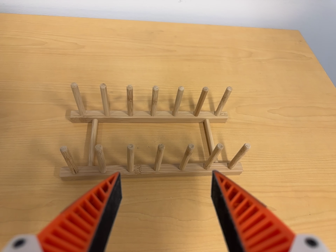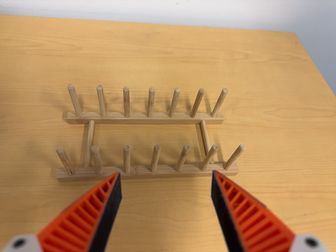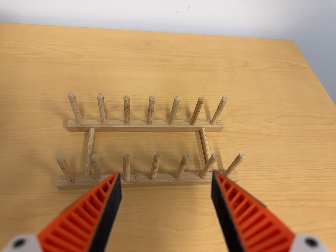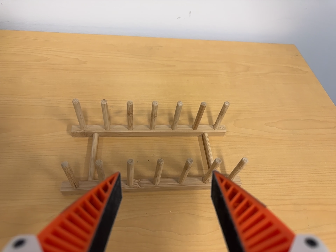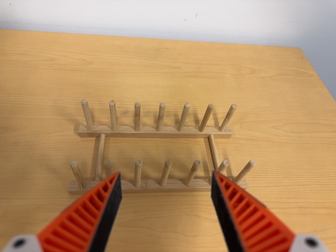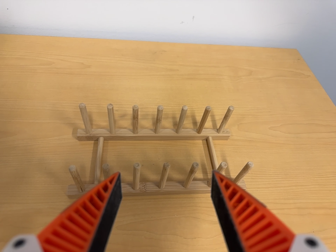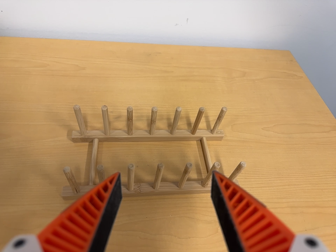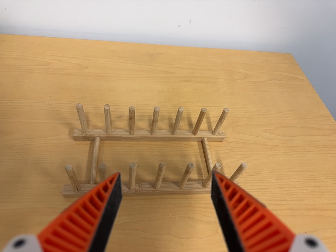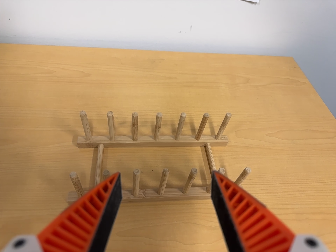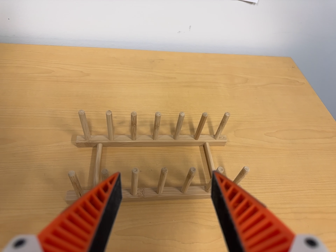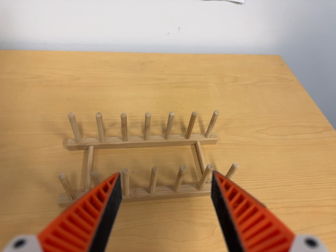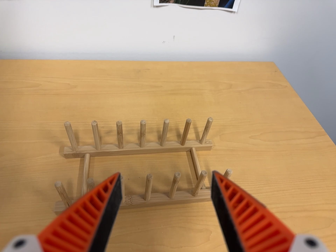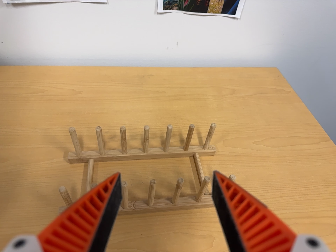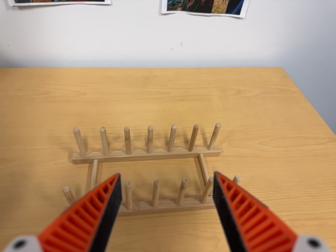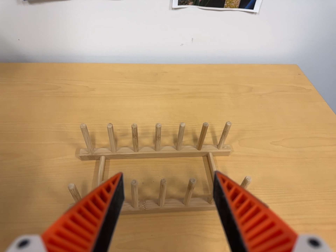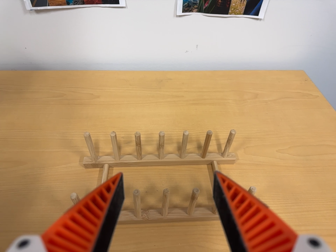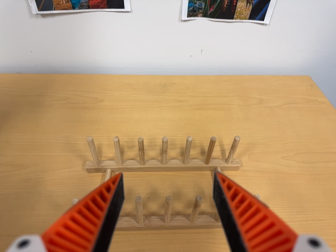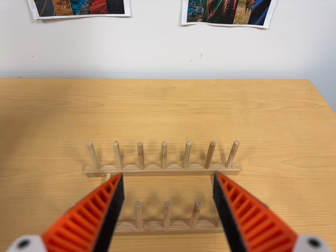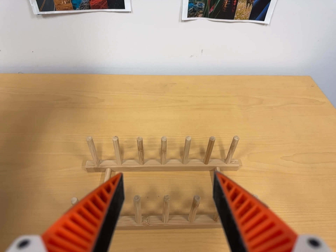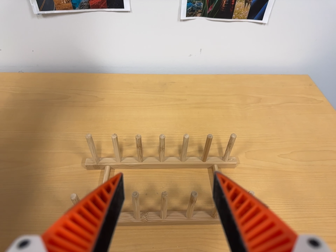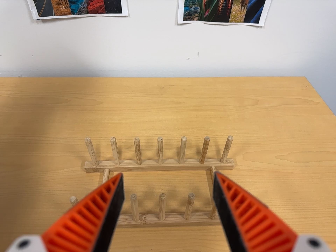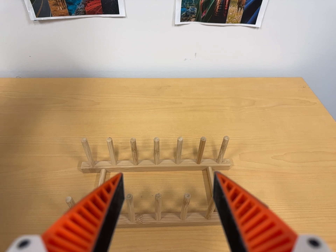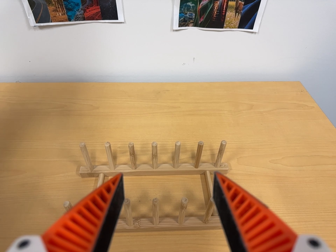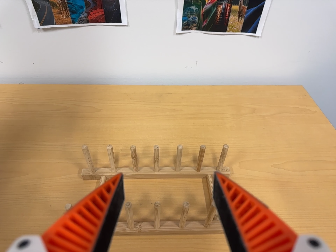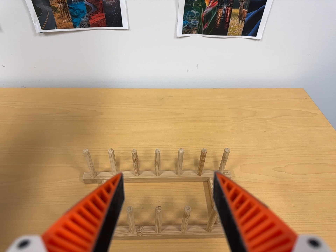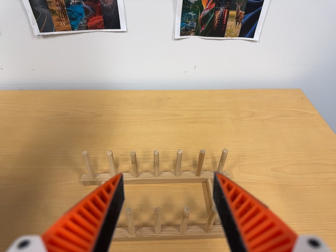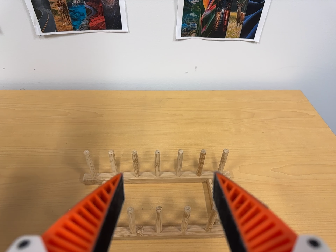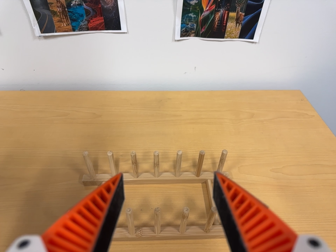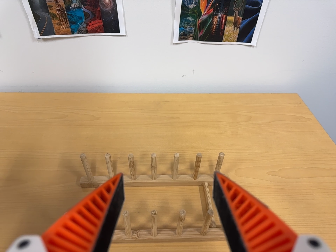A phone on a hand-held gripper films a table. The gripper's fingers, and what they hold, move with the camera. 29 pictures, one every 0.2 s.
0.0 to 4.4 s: The camera travels to its right, about 5 cm. Its aim tips toward the top of its view by about 10 degrees, and the scene shifts downward.
4.4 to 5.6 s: The camera keeps its place and its aim.
The film runs backward here.
